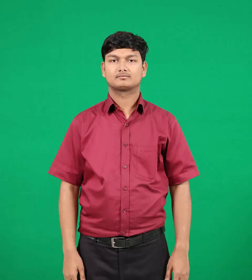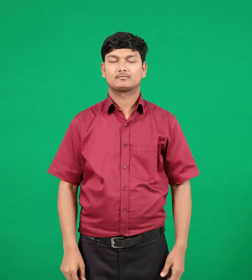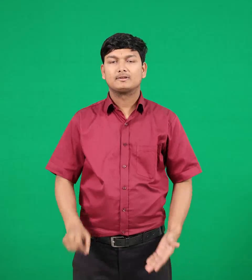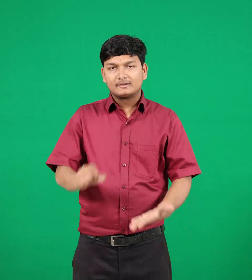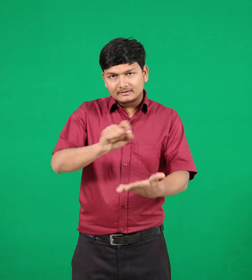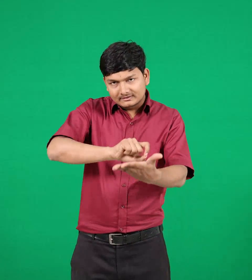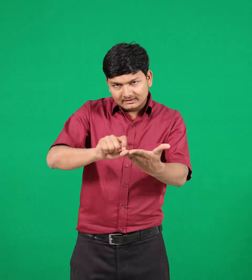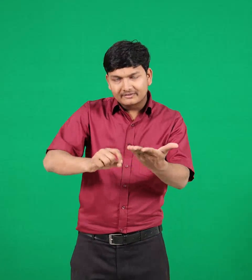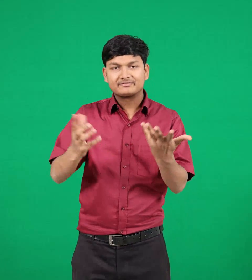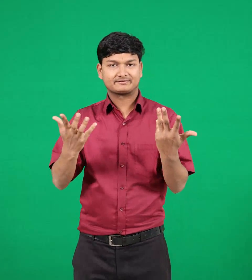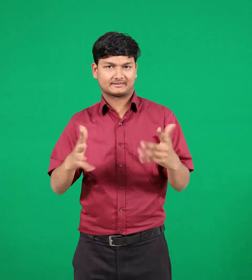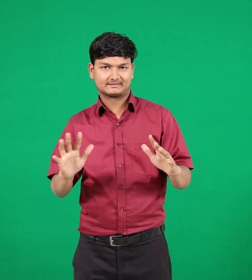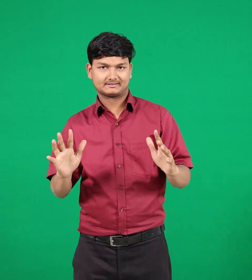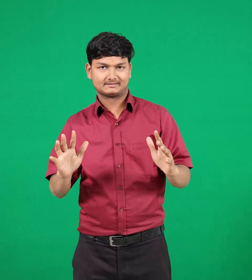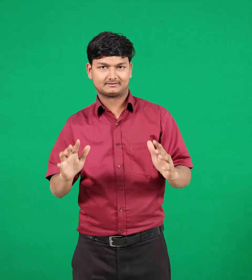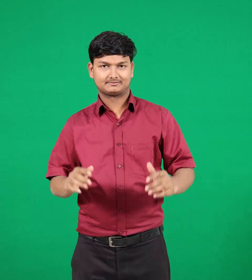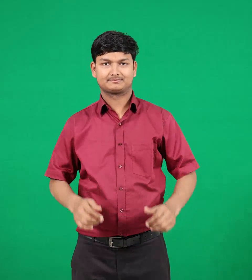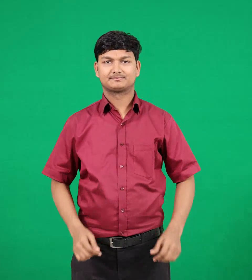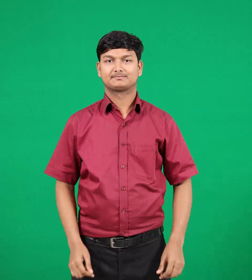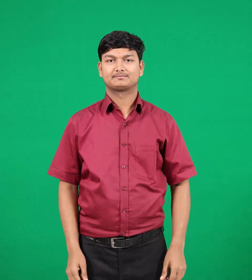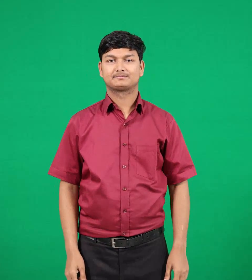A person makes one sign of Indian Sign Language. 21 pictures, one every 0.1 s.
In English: wrote
